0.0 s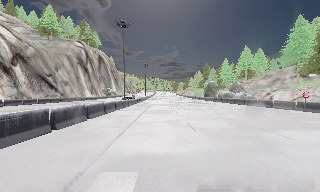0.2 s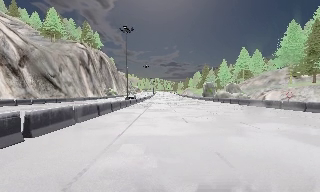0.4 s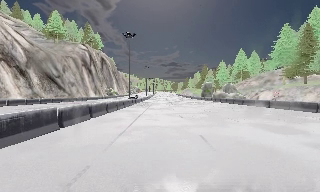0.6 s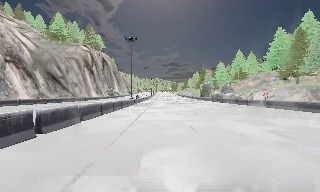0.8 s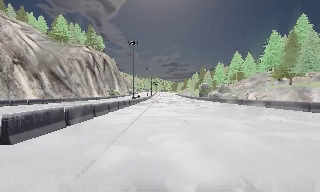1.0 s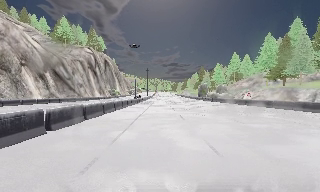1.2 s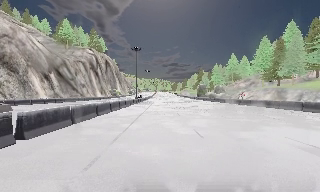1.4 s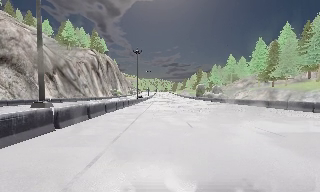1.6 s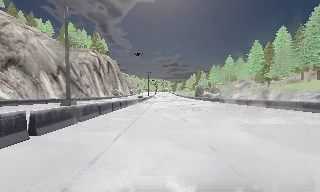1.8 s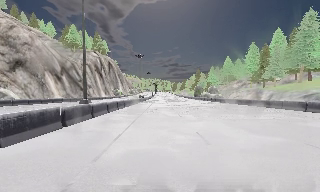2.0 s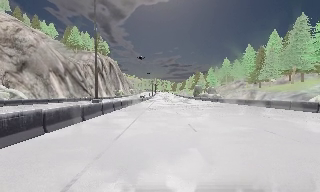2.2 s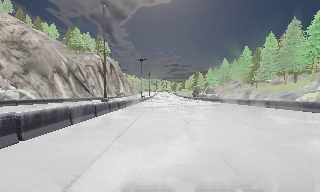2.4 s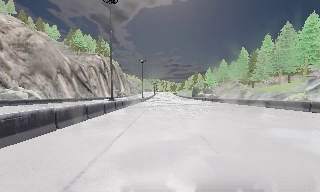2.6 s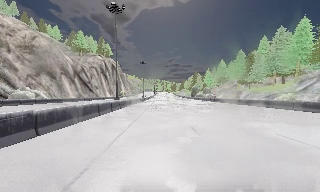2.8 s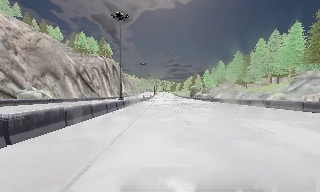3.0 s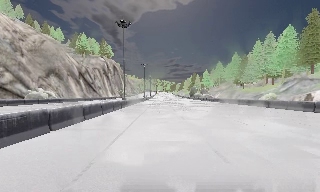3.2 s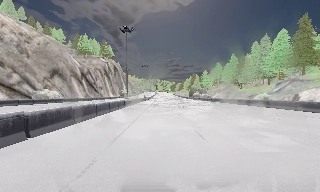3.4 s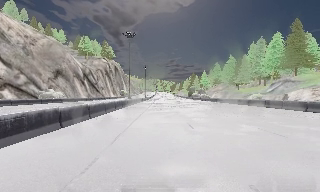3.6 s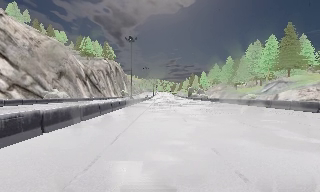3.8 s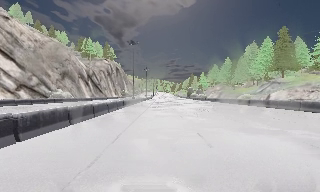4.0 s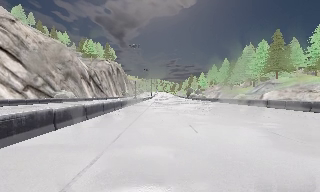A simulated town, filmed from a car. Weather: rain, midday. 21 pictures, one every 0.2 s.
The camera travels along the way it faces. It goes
backward.
0.0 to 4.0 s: The camera travels backward, about 45 m, so what stands in front gets smaller.
The film runs backward here.
